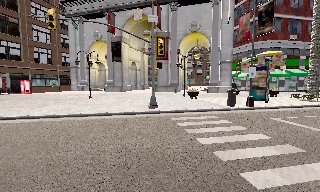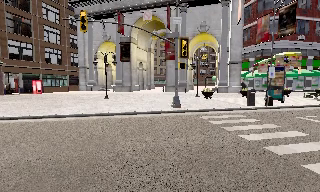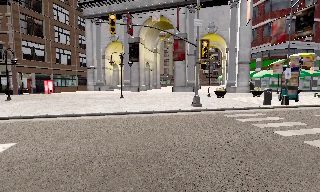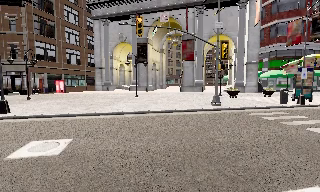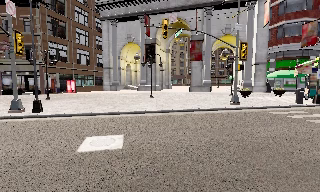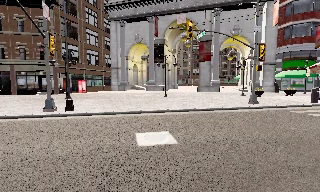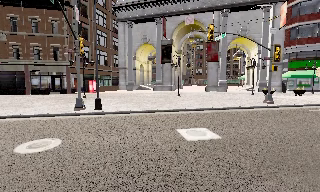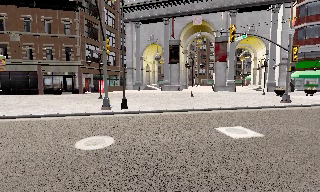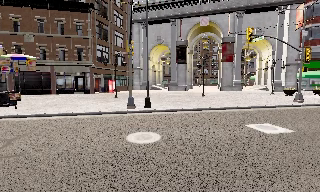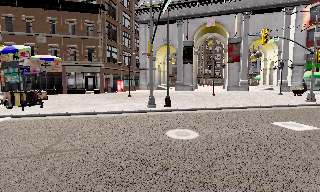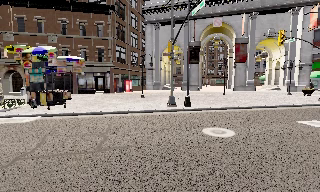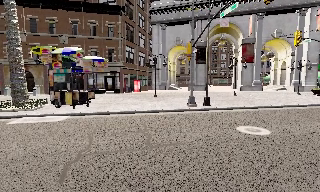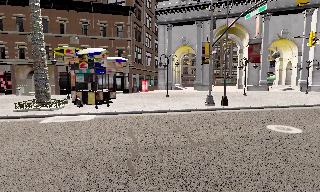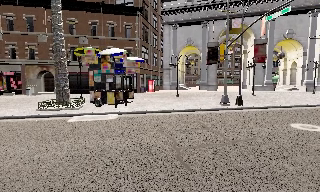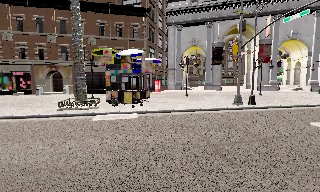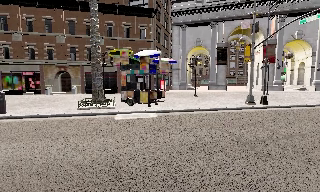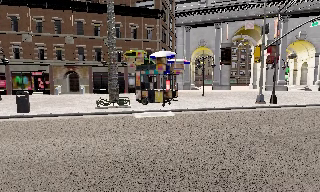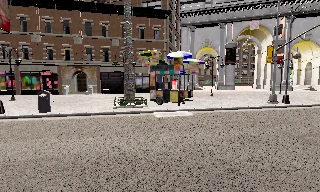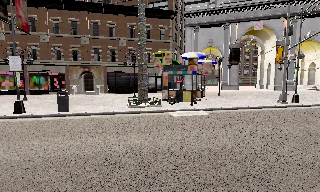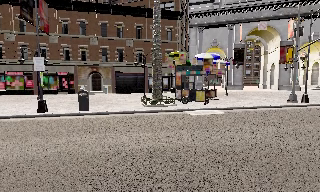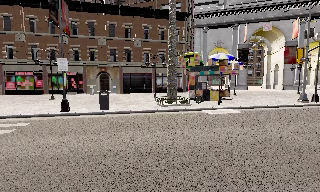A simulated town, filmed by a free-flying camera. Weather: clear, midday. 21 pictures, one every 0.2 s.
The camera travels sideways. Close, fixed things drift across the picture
to the right.
0.0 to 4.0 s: The camera travels to its left, about 25 m, so close, fixed things drift to the right.
The film runs backward here.
